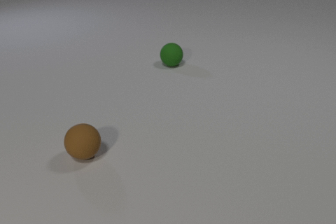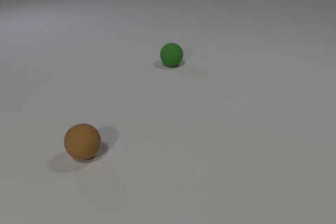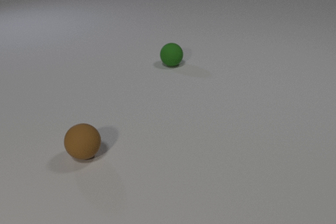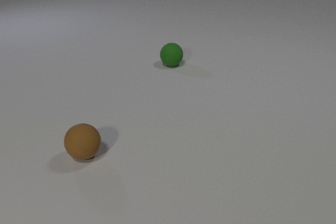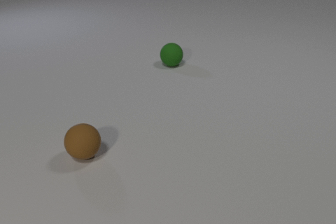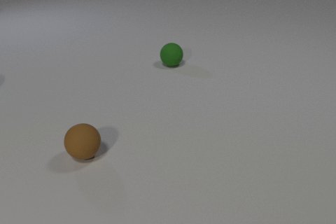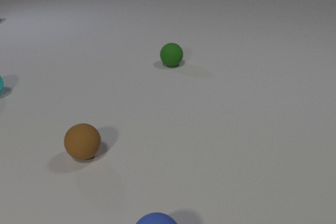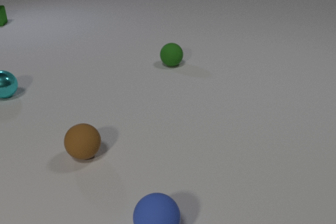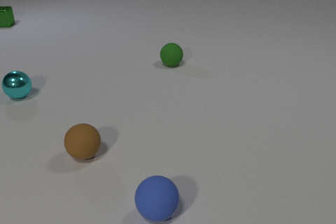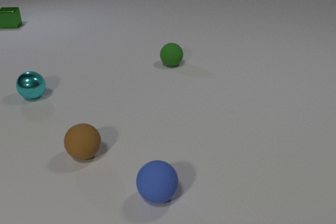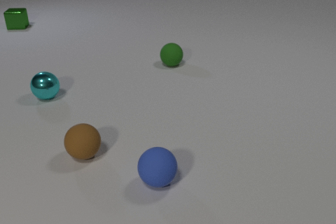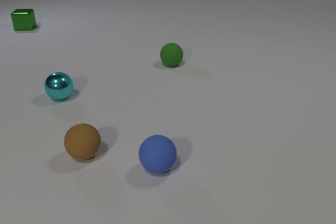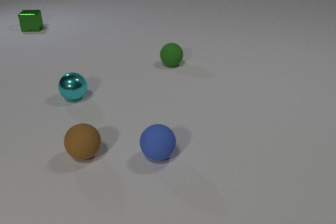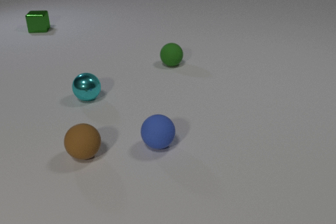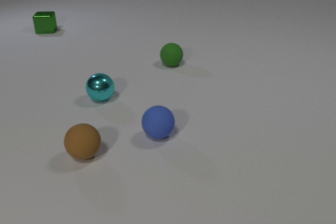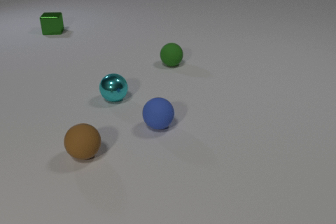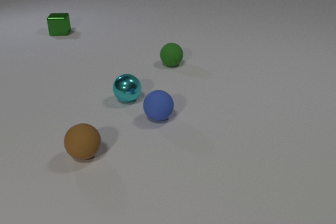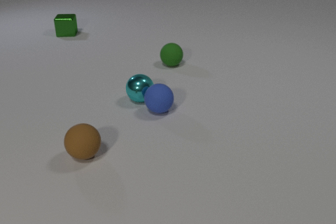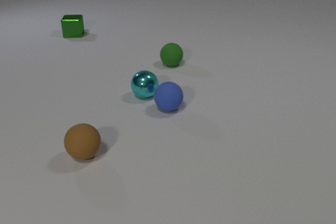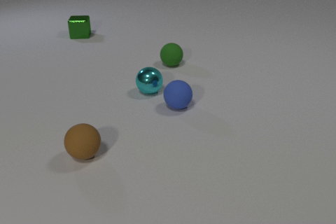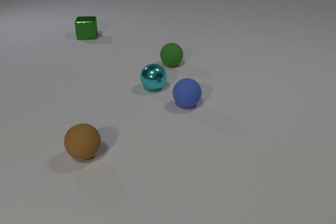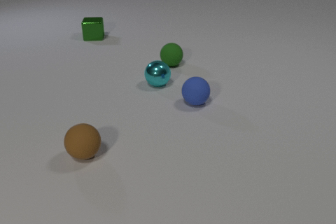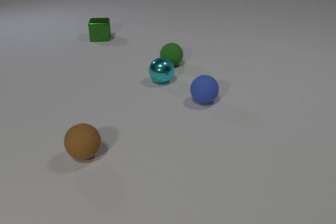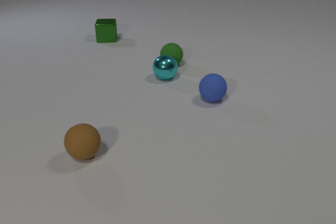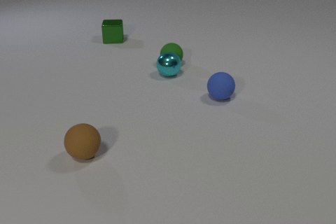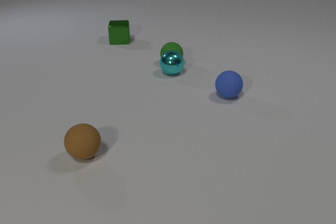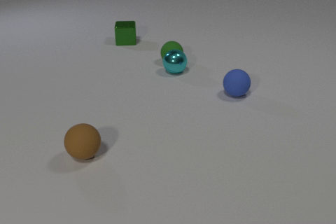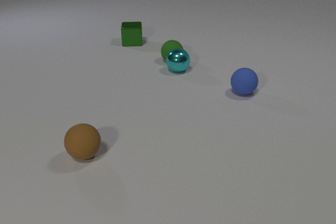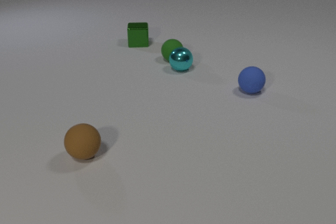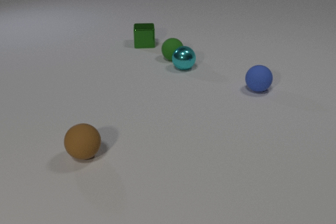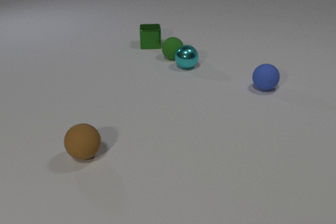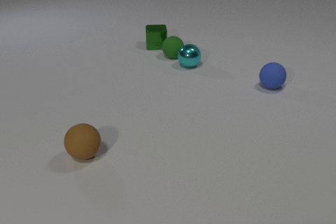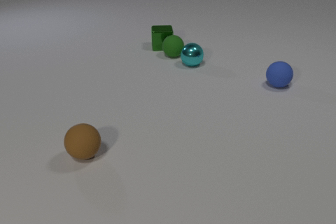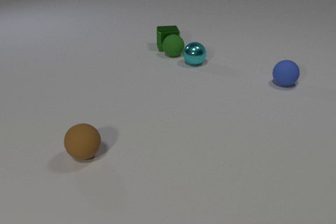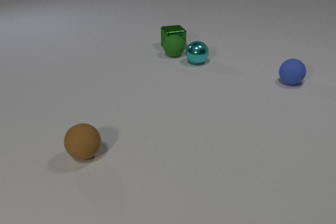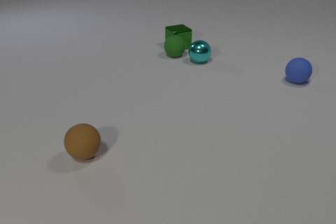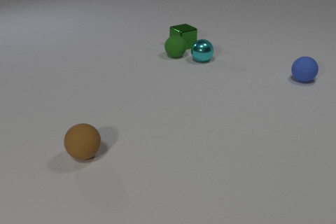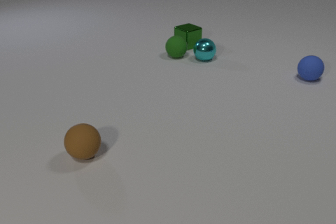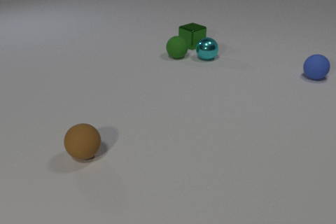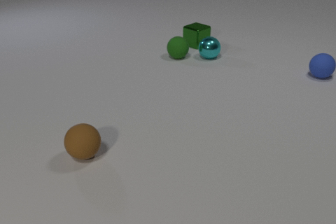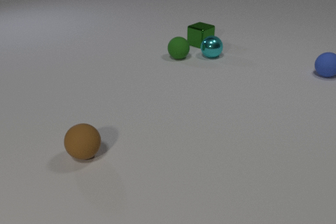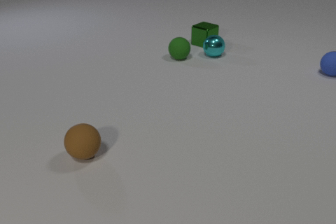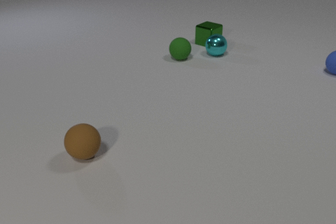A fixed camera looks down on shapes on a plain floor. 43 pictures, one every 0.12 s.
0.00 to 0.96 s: The blue rubber sphere comes in at the bottom edge, rolls away from the camera. The cyan metal sphere comes in at the left edge, rolls to the right and toward the camera. The green metal cube comes in at the left edge, slides toward the camera and to the right.
0.96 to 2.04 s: The blue rubber sphere rolls away from the camera. The cyan metal sphere rolls to the right. The green metal cube slides to the right and toward the camera. The blue rubber sphere and the cyan metal sphere collide.
2.04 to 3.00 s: The blue rubber sphere rolls to the right and away from the camera. The cyan metal sphere rolls away from the camera and to the right. The green metal cube slides to the right and toward the camera. The cyan metal sphere and the green rubber sphere collide.
3.00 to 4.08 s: The blue rubber sphere rolls to the right and away from the camera. The cyan metal sphere rolls away from the camera and to the right. The green rubber sphere rolls away from the camera. The green metal cube slides to the right. The green rubber sphere and the green metal cube collide.
4.08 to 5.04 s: The blue rubber sphere rolls to the right and away from the camera. The cyan metal sphere rolls away from the camera and to the right. The green rubber sphere rolls toward the camera and to the right. The green metal cube slides to the right, spins counterclockwise seen from above by about 30 degrees, its near face sliding to the right.
How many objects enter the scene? 3.
What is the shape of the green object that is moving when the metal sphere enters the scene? cube.
Are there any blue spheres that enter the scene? yes.
